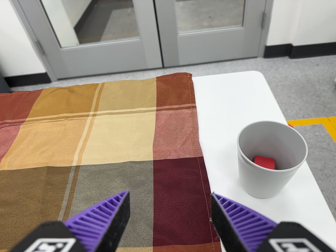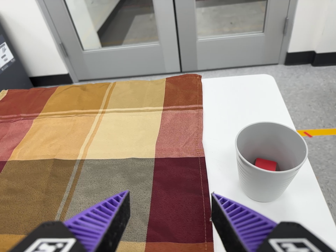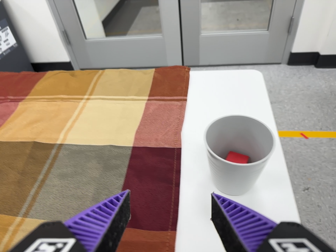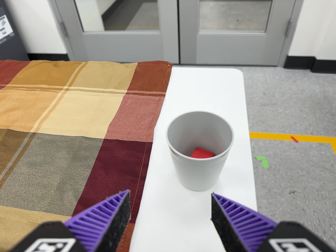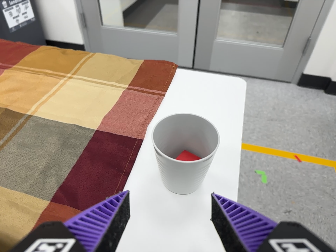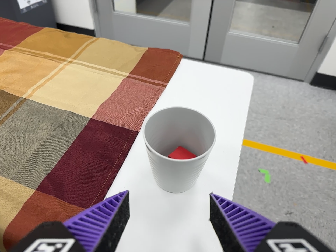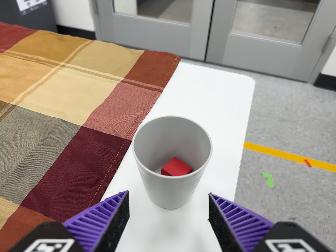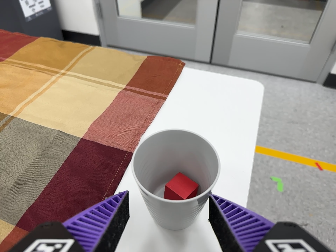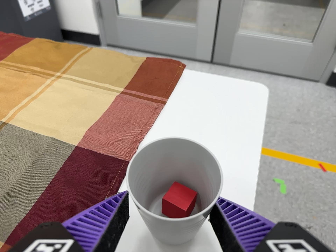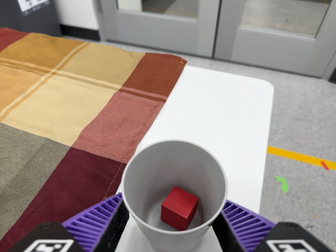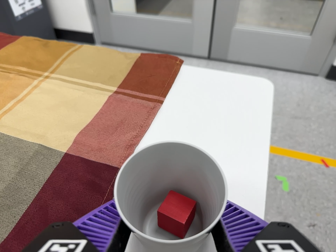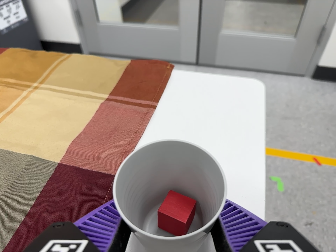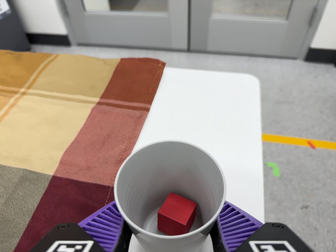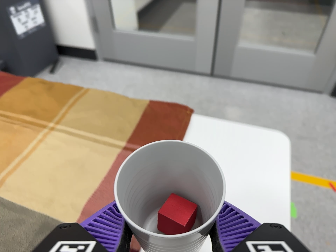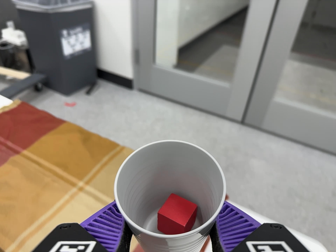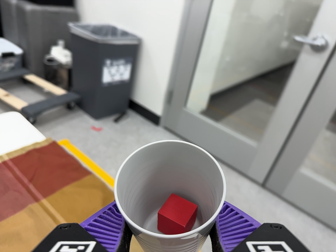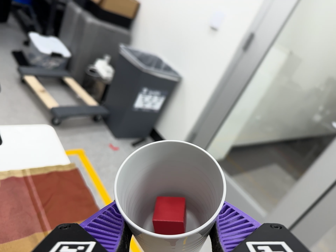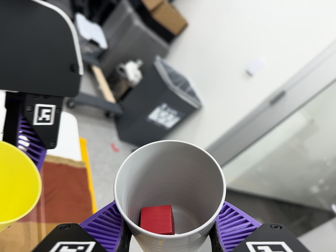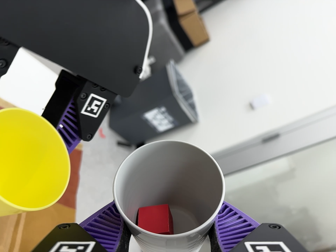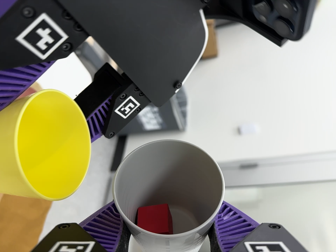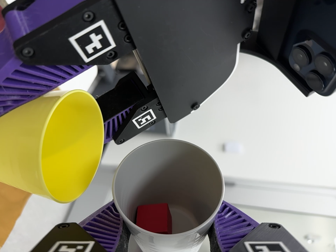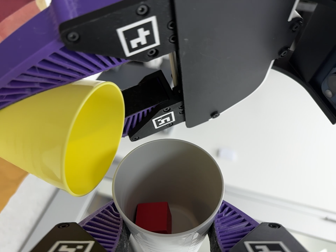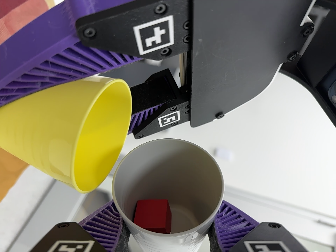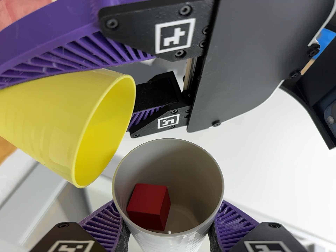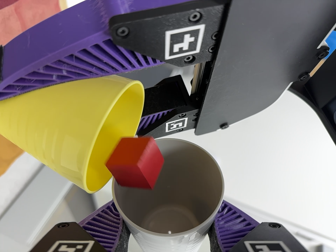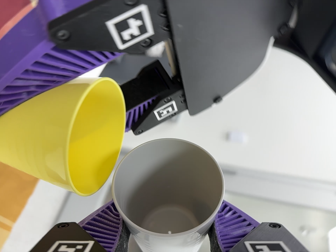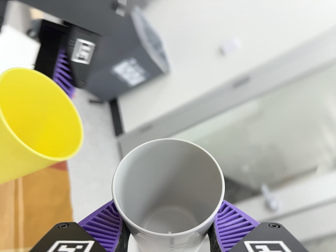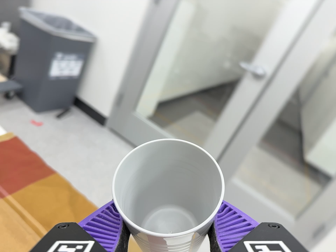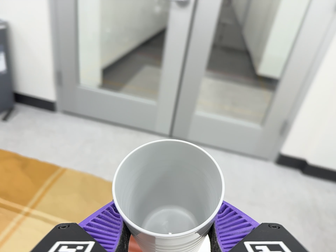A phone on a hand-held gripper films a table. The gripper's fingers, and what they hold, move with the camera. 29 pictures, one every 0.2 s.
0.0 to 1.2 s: The camera travels to its right, about 16 cm. It rolls about its line of sight by about 20 degrees, and the scene rotates clockwise.
1.2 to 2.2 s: The camera travels forward, about 8 cm, so what stands in front looms larger.
2.2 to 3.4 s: The camera pans to its left by about 15 degrees. It travels toward the top of its view and to its left, about 36 cm, so close, fixed things drift downward. Its aim tips toward the top of its view by about 25 degrees, and the scene shifts downward. It rolls about its line of sight by about 65 degrees, and the scene rotates clockwise.
3.4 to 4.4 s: The camera pans to its right by about 10 degrees. It travels to its left, about 16 cm. It rolls about its line of sight by about 60 degrees, and the scene rotates clockwise.
4.4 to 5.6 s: The camera travels to its right and toward the bottom of its view, about 26 cm, so close, fixed things drift to the left. Its aim tips toward the bottom of its view by about 30 degrees, and the scene shifts upward. It rolls about its line of sight by about 105 degrees, and the scene rotates counterclockwise.
The film runs forward here.
